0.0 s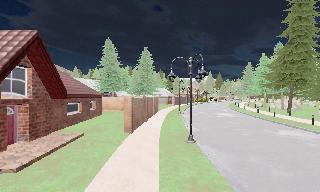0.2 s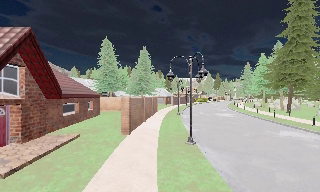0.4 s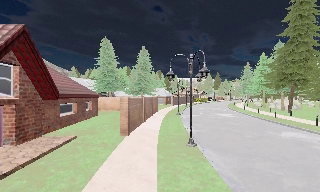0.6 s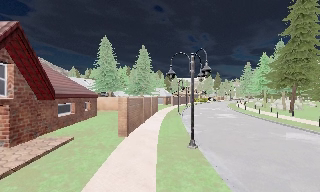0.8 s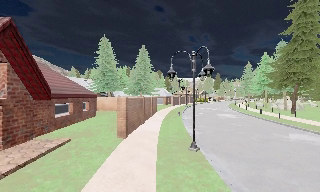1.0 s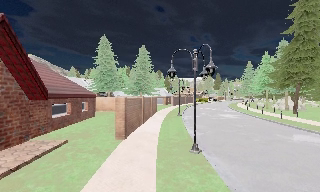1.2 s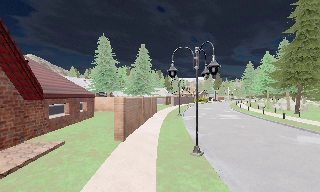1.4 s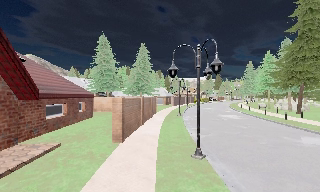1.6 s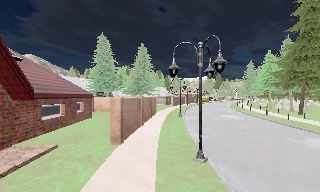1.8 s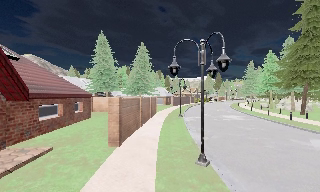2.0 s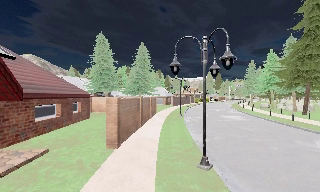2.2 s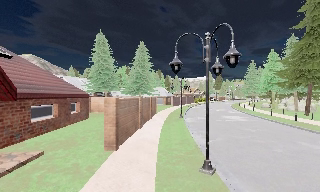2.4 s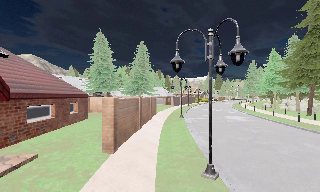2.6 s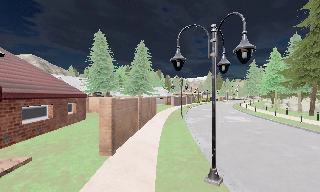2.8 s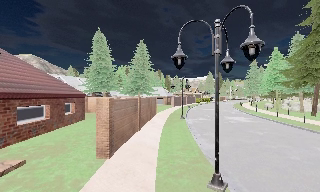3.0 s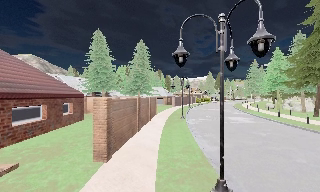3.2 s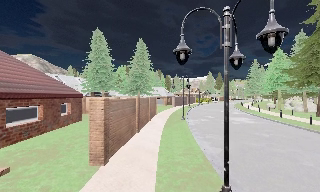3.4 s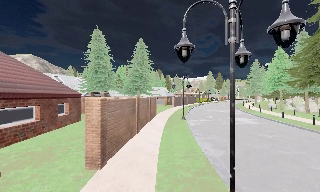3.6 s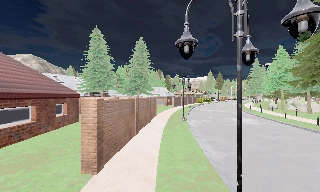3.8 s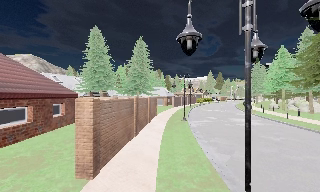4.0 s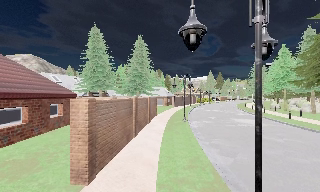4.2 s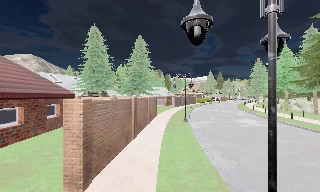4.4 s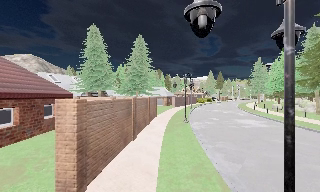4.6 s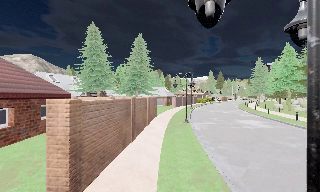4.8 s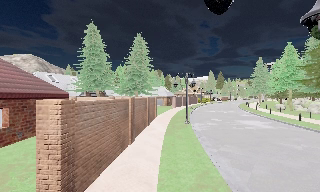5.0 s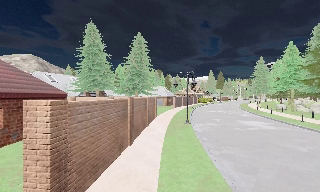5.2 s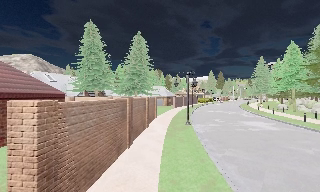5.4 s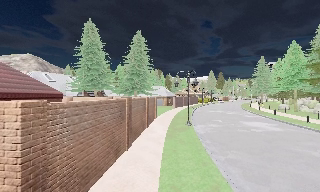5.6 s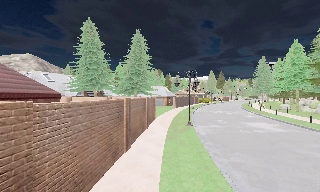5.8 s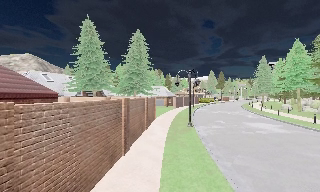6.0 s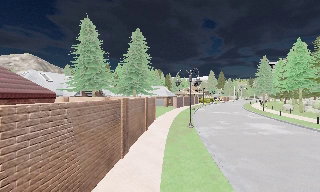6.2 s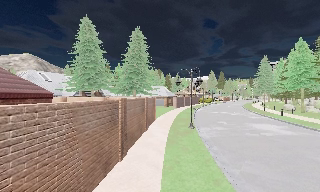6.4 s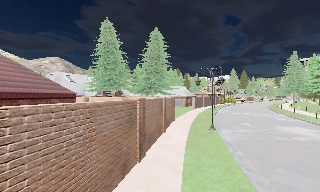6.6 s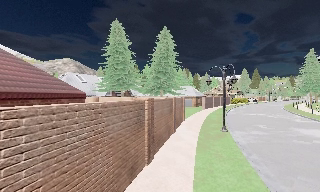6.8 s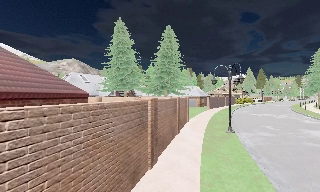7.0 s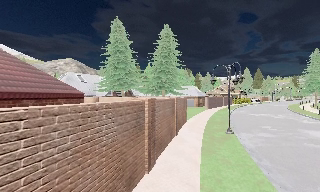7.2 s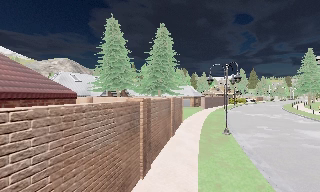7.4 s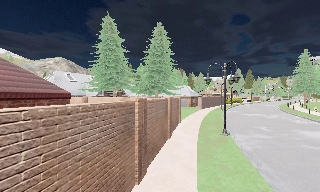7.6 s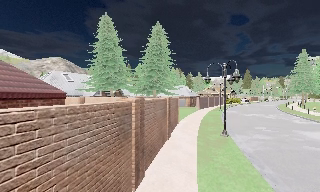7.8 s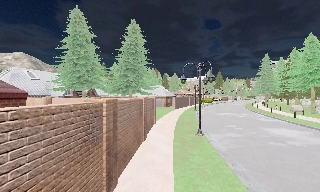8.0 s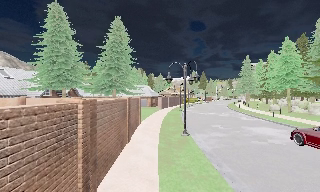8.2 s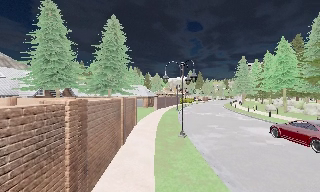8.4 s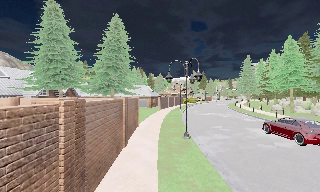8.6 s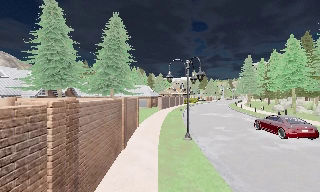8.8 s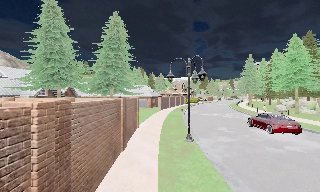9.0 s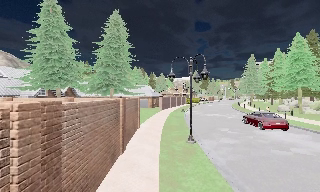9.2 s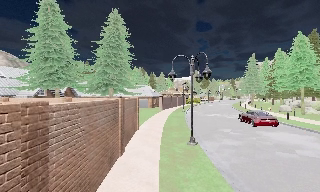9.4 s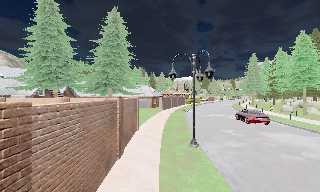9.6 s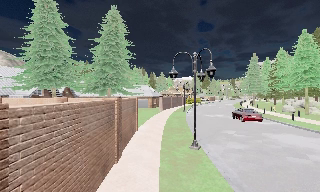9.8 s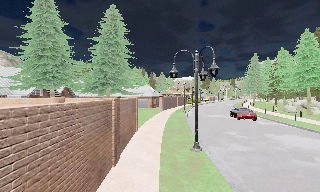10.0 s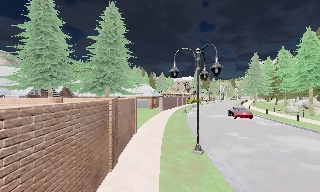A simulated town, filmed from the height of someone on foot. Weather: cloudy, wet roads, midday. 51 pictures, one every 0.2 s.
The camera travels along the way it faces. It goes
forward.
0.0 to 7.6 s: The camera travels forward, about 12 m, so what stands in front looms larger.
7.6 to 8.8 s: The camera swings to its right by about 15 degrees, and the scene slides to the left. It travels forward, about 2 m, so what stands in front looms larger.
8.8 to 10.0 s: The camera travels forward, about 2 m, so what stands in front looms larger.
The film runs forward here.
